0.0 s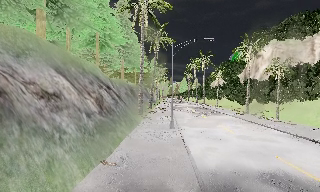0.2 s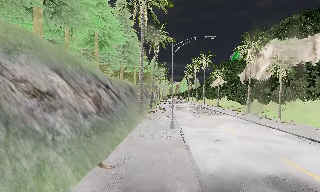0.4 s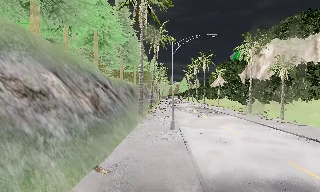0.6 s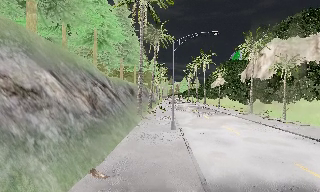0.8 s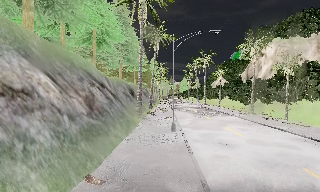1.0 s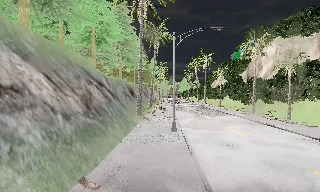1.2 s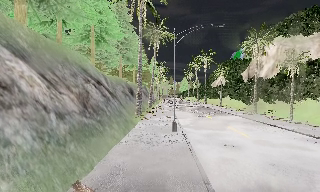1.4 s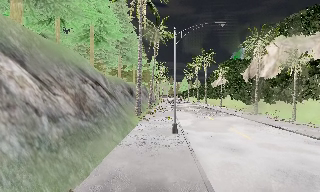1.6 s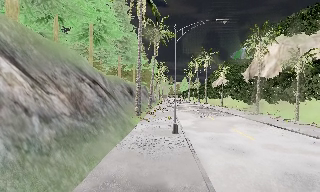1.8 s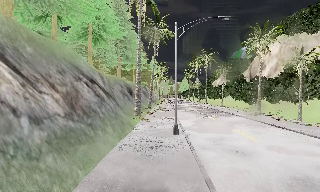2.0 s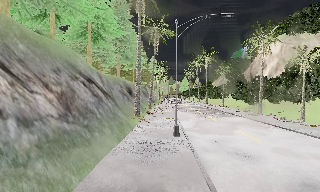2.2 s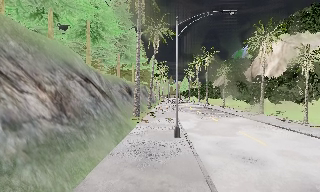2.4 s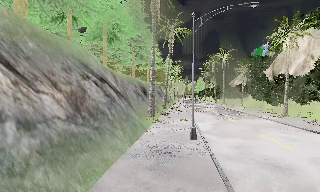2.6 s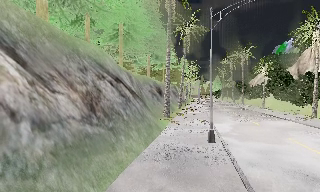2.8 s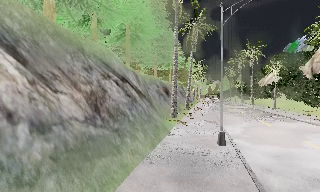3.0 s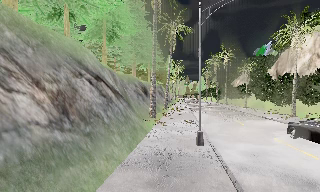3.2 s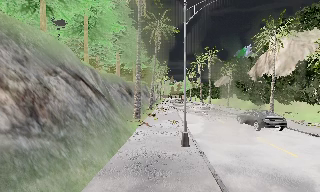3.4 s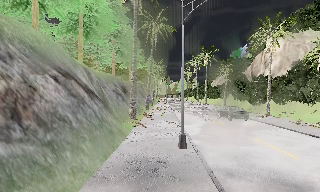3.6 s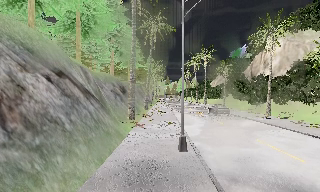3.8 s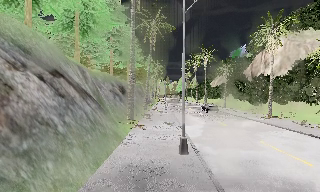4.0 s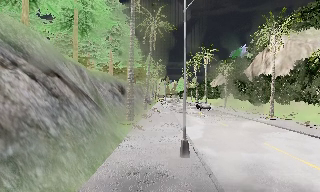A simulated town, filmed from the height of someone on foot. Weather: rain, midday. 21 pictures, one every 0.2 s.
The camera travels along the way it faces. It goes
forward.
0.0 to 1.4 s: The camera travels forward, about 2.5 m, so what stands in front looms larger.
1.4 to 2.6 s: The camera pans to its left, which is counterclockwise from overhead, by about 10 degrees. It travels forward, about 2 m, so what stands in front looms larger.
2.6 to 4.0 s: The camera swings to its right by about 10 degrees, and the scene slides to the left. It travels forward, about 2.5 m, so what stands in front looms larger.
The film runs forward here.
